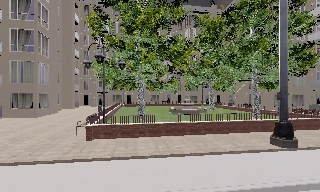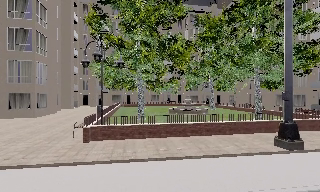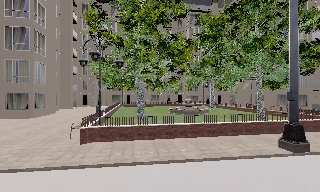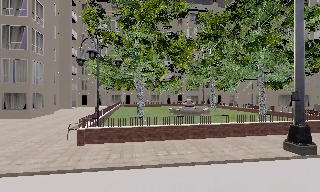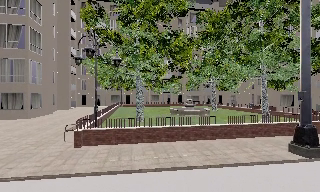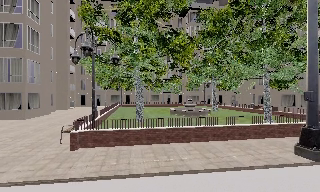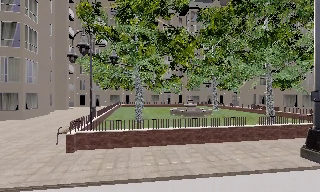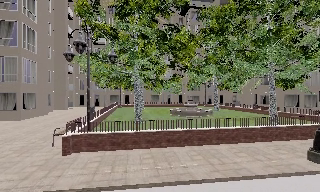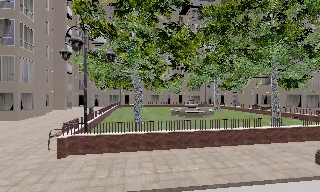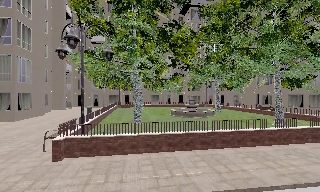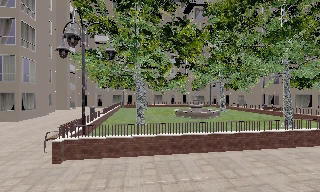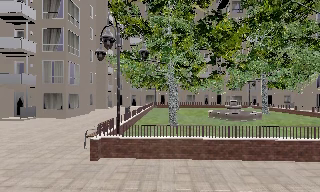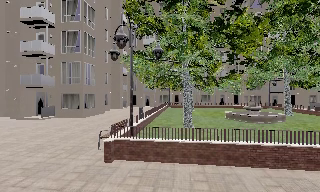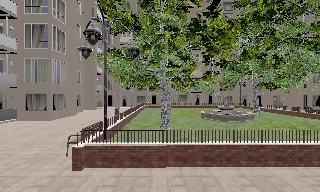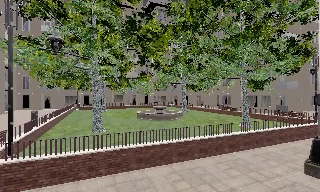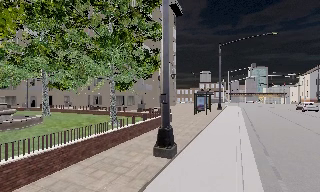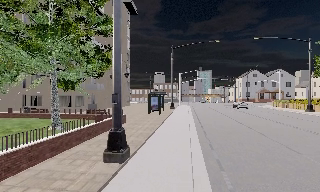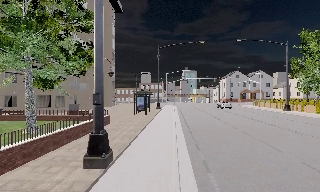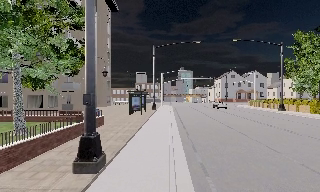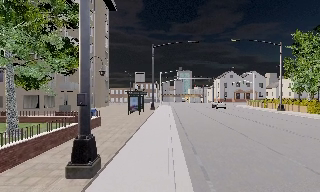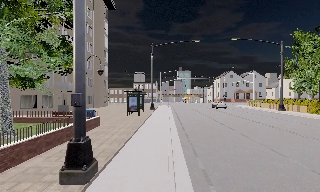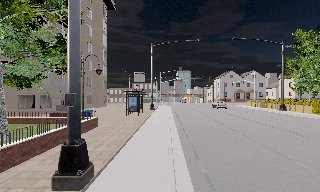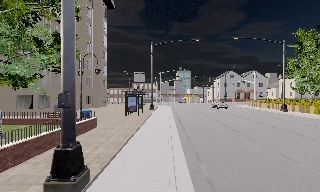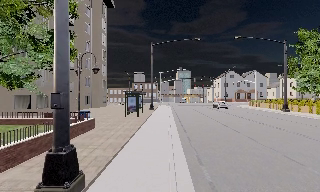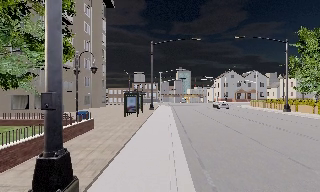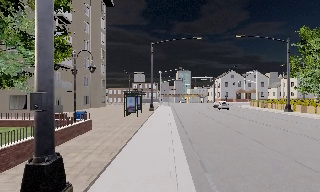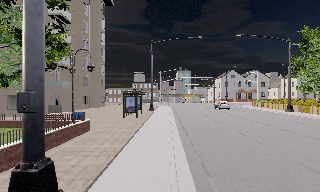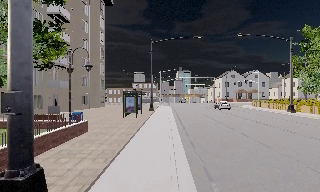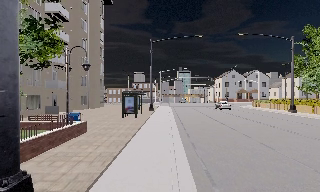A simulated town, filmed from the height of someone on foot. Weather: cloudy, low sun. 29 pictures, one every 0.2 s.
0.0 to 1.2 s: The camera travels forward, about 1.5 m, so what stands in front looms larger.
1.2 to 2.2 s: The camera swings to its left by about 15 degrees, and the scene slides to the right. It travels forward, about 1.5 m, so what stands in front looms larger.
2.2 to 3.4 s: The camera pans to its right, which is clockwise from overhead, by about 90 degrees. It travels forward, about 1.5 m.
3.4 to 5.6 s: The camera travels forward, about 3 m, so what stands in front looms larger.
The film runs forward here.
